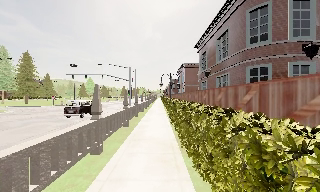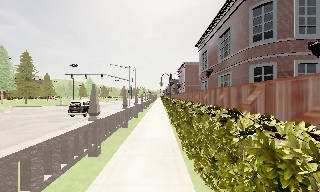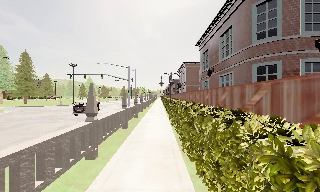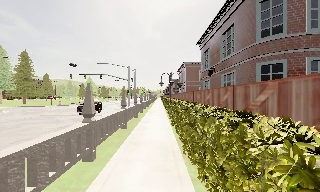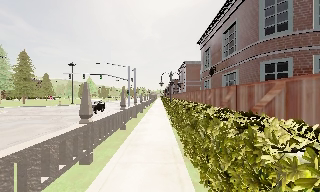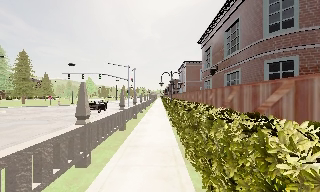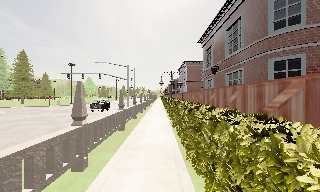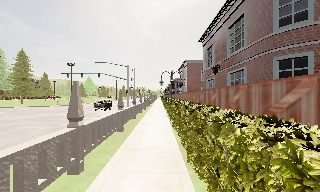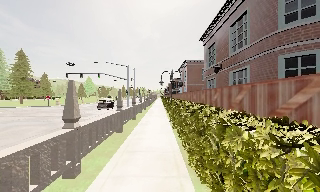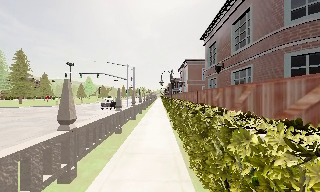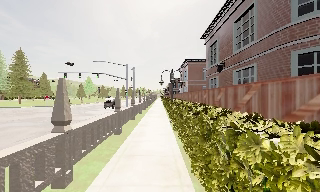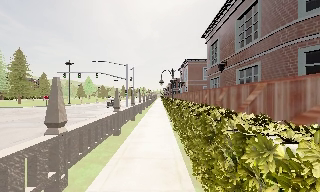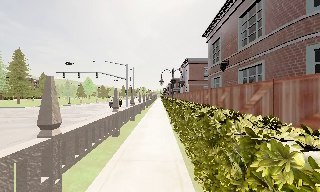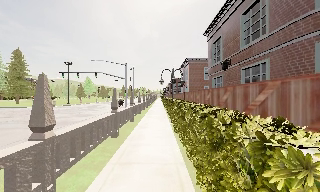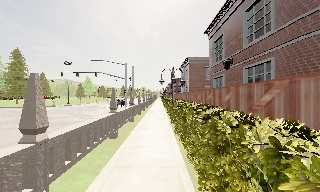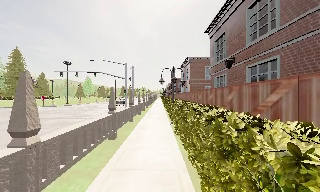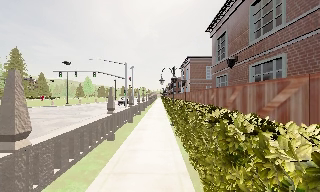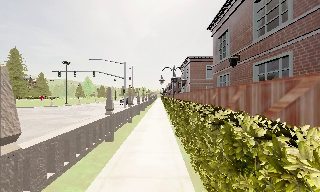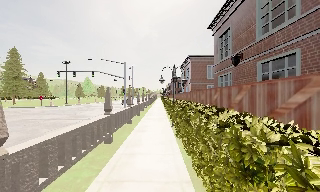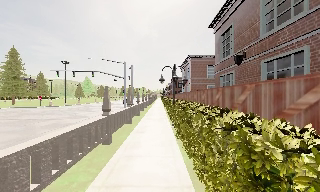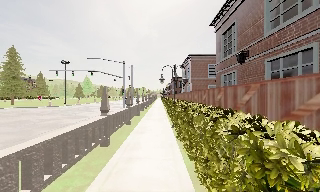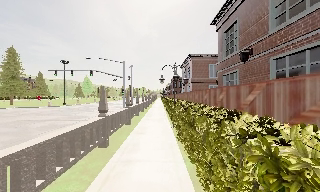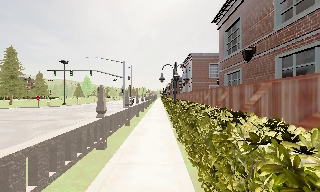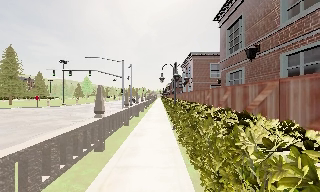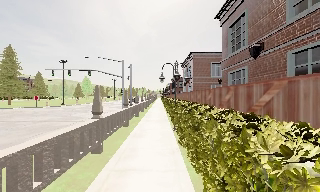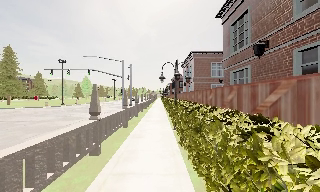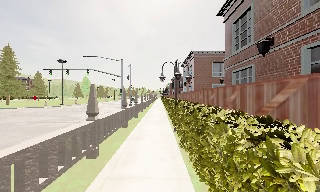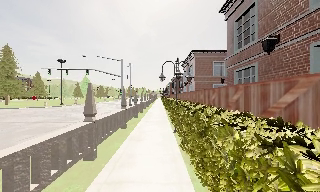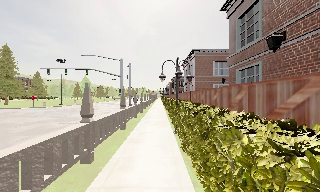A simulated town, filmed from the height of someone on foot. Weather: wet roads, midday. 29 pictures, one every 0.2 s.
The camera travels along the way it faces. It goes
forward.
0.0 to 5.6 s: The camera travels forward, about 6 m, so what stands in front looms larger.
The film runs forward here.
